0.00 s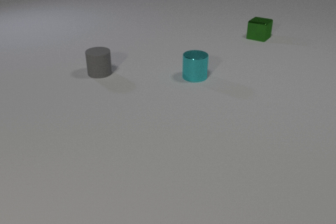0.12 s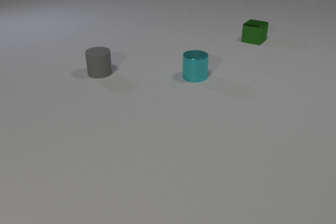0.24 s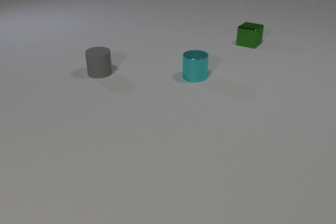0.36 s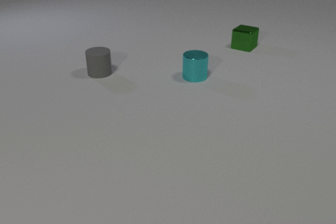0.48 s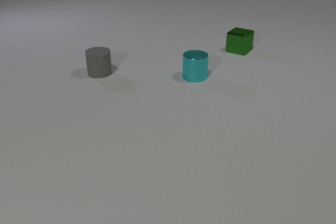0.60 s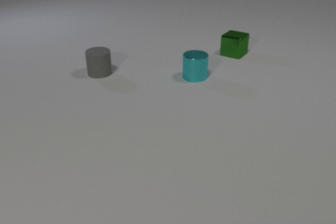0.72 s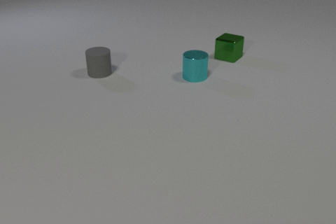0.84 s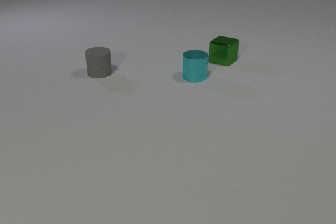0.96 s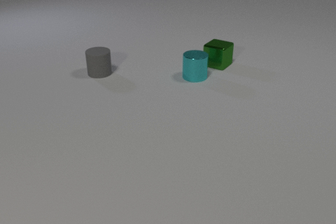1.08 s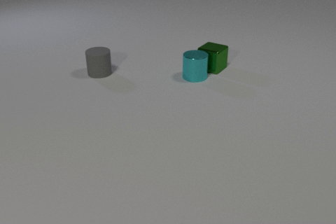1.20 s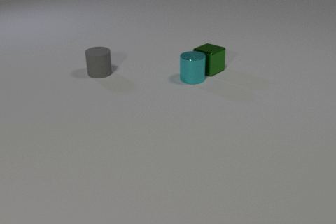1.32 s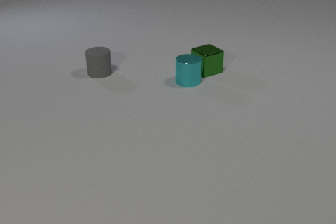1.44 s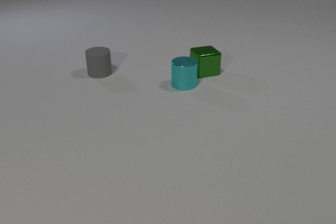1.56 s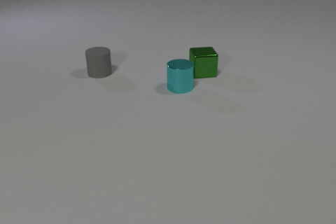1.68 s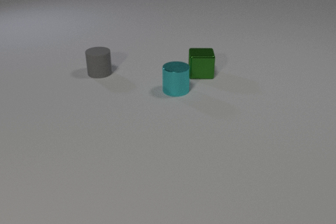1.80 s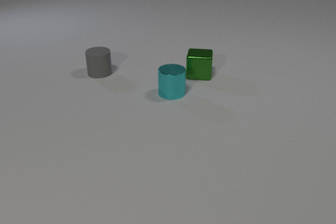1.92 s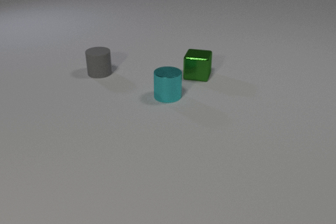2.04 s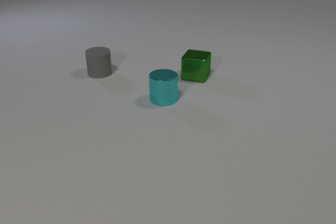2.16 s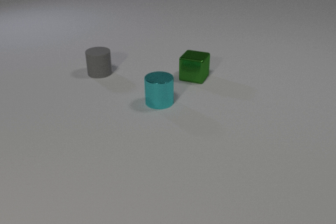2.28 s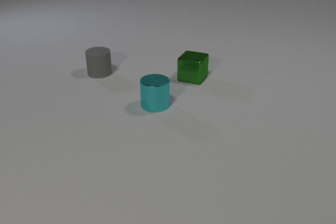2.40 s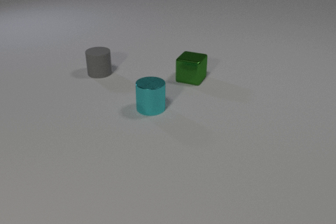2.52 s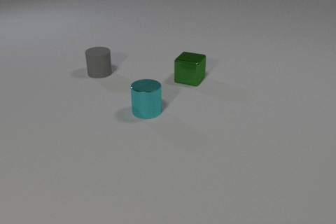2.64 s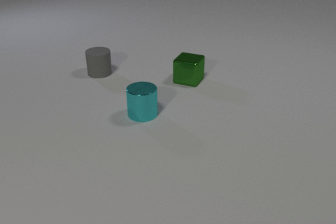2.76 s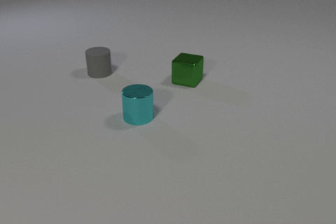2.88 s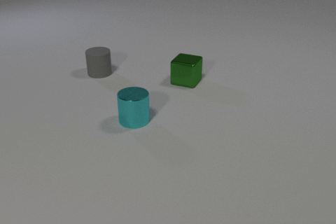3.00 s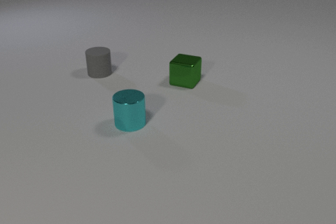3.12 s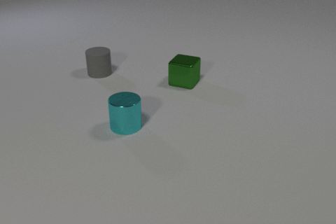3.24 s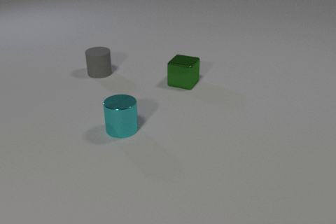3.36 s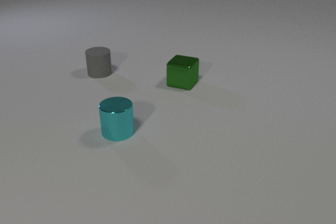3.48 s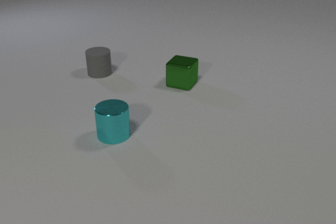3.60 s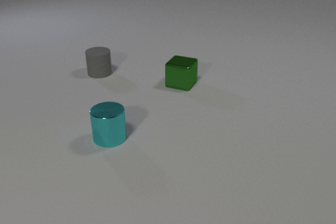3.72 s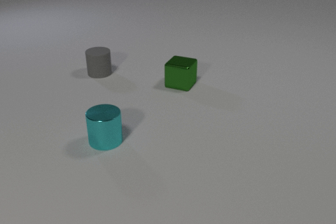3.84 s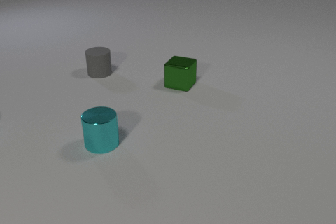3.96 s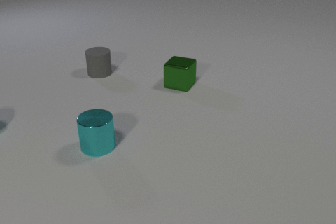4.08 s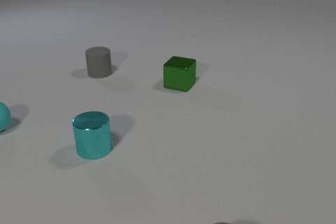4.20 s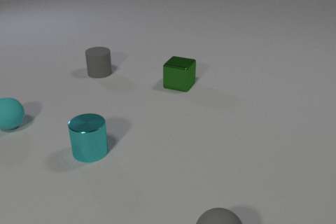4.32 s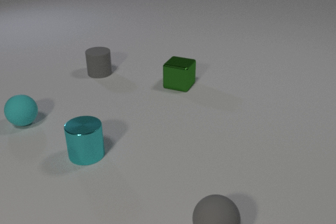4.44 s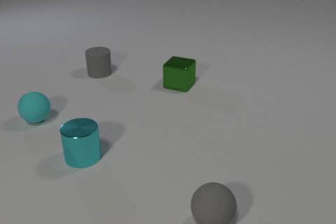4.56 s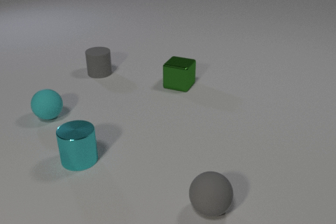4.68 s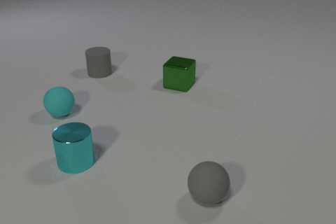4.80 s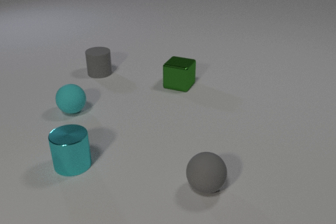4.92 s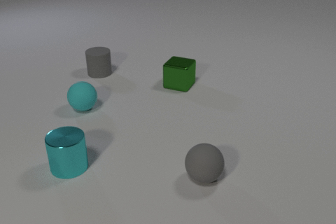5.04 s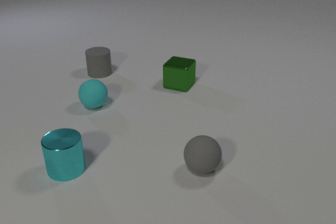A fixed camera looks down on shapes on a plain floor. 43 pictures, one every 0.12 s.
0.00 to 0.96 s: The green metal cube slides toward the camera and to the left.
0.96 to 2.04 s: The green metal cube slides toward the camera and to the left, spins so that its near face slides to the left, clockwise seen from above. The cyan metal cylinder slides toward the camera and to the left. The green metal cube and the cyan metal cylinder collide.
2.04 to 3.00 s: The green metal cube slides toward the camera and to the left. The cyan metal cylinder slides toward the camera and to the left.
3.00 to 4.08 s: The green metal cube slides toward the camera and to the left. The cyan metal cylinder slides toward the camera and to the left. The cyan rubber sphere comes in at the left edge, rolls to the right.
4.08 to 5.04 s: The cyan metal cylinder slides to the left and toward the camera. The cyan rubber sphere rolls to the right. The gray rubber sphere rolls away from the camera.
How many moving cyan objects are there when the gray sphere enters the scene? 2.
Are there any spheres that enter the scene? yes.
What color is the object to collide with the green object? cyan.
